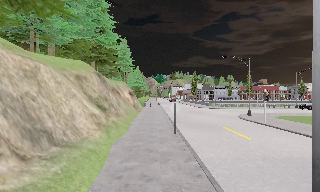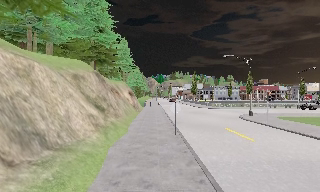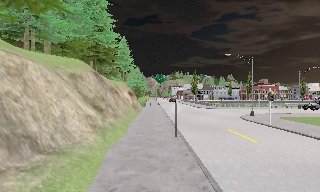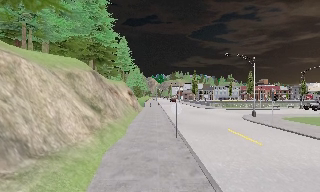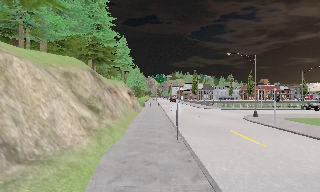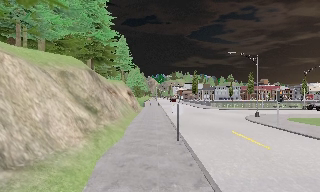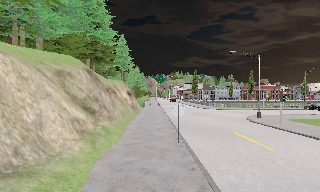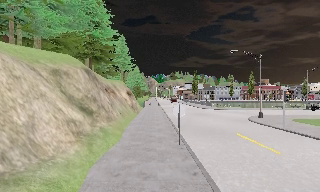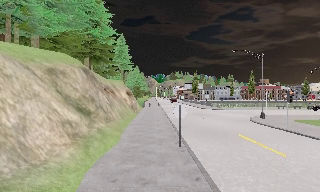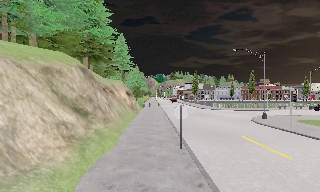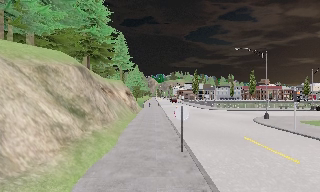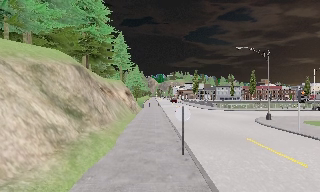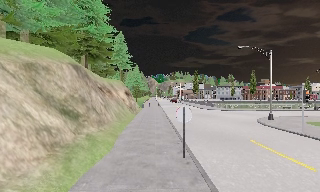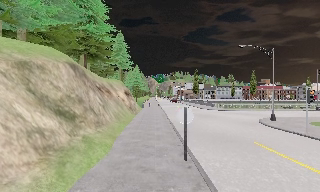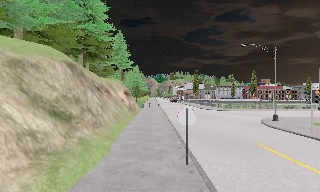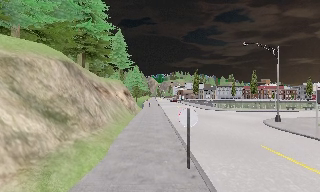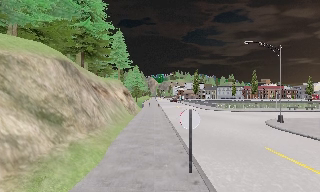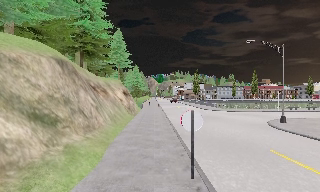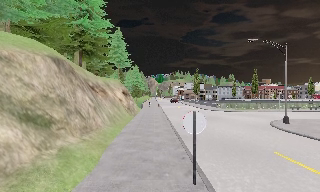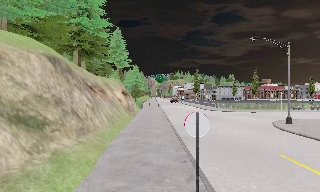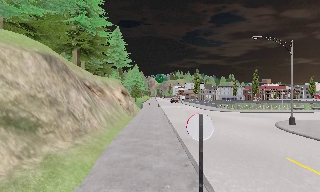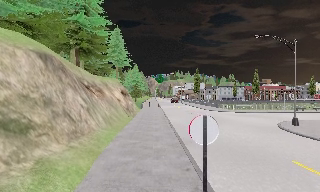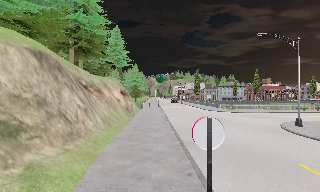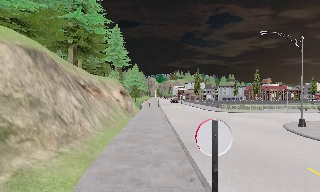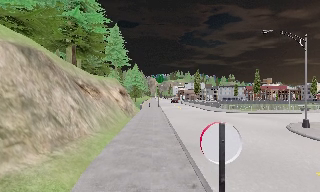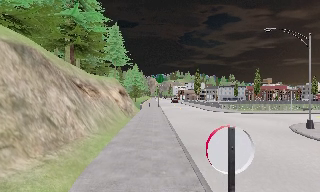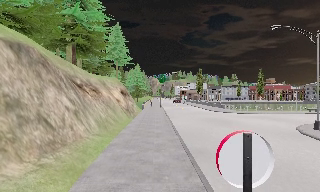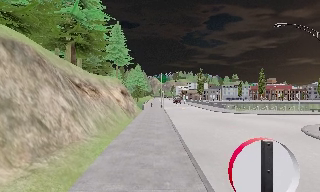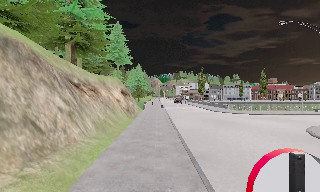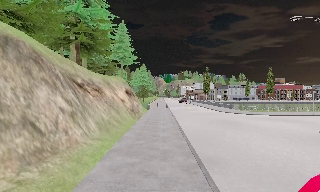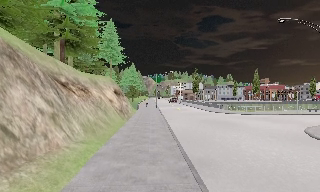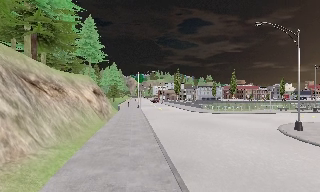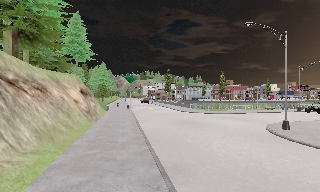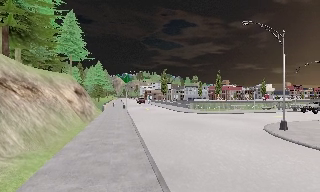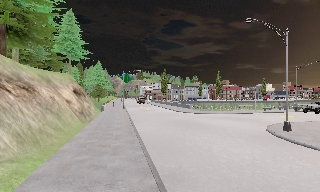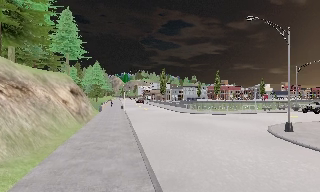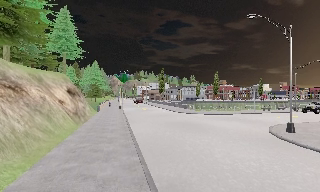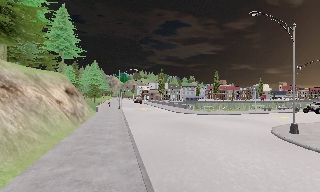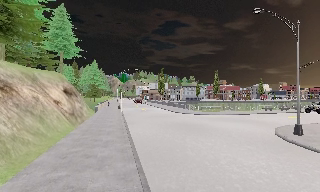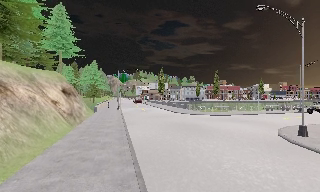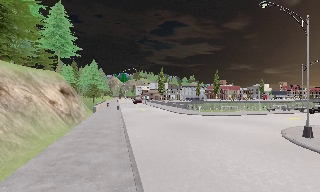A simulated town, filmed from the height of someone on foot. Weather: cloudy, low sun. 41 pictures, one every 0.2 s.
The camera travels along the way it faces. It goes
forward.
0.0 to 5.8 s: The camera travels forward, about 10 m, so what stands in front looms larger.
5.8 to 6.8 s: The camera swings to its right by about 15 degrees, and the scene slides to the left. It travels forward, about 1.5 m, so what stands in front looms larger.
6.8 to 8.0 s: The camera travels forward, about 2 m, so what stands in front looms larger.
The film runs forward here.
